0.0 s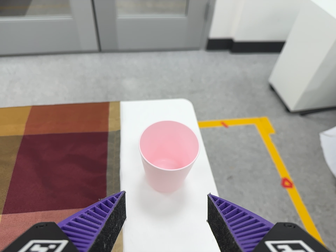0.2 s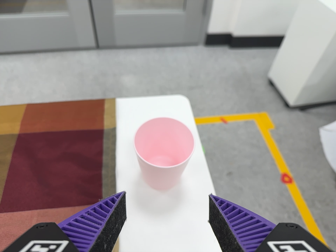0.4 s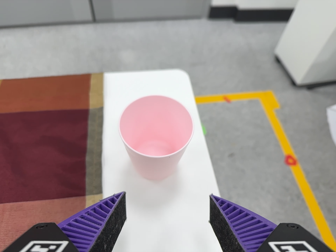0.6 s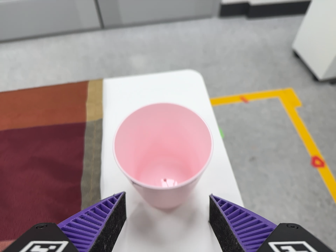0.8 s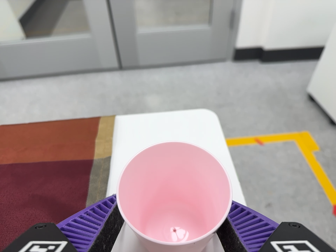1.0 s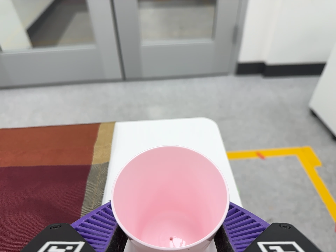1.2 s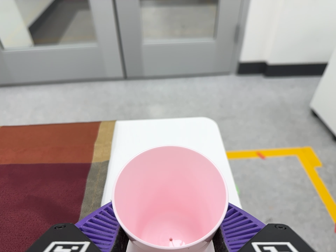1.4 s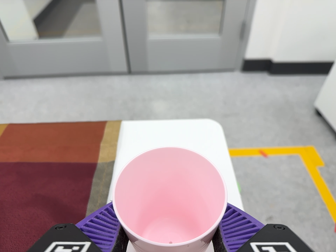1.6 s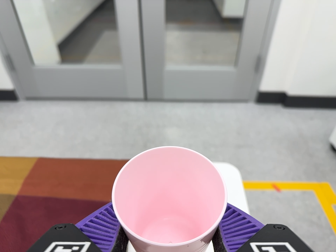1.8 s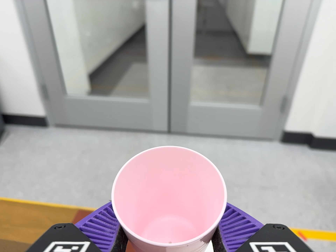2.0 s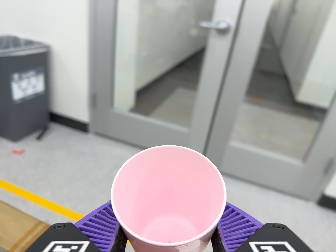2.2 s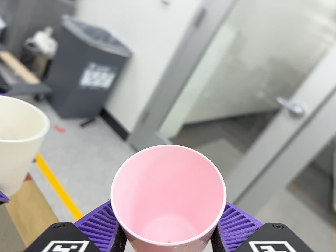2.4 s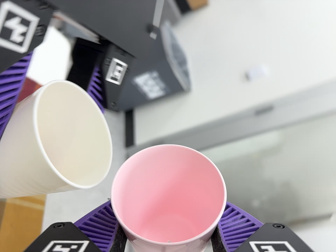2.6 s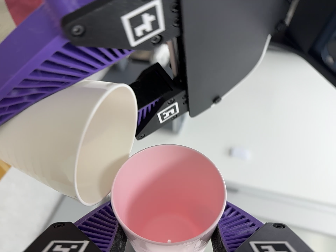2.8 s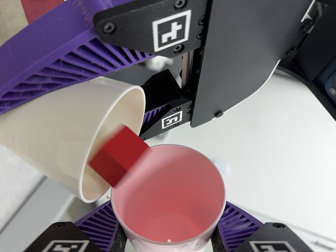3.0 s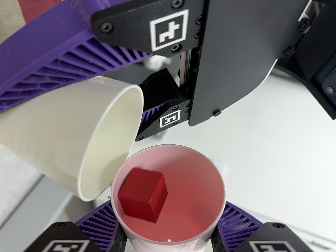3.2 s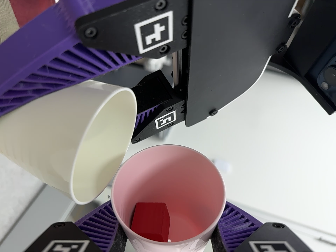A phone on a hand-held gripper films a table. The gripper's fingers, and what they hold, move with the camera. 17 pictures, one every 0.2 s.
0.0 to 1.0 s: The camera travels forward, about 14 cm, so what stands in front looms larger.
1.0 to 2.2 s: The camera pans to its left by about 20 degrees. It travels toward the top of its view and to its left, about 26 cm, so close, fixed things drift downward. Its aim tips toward the top of its view by about 20 degrees, and the scene shifts downward. It rolls about its line of sight by about 50 degrees, and the scene rotates clockwise.
2.2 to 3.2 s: The camera travels to its left, about 14 cm. Its aim tips toward the top of its view by about 15 degrees, and the scene shifts downward. It rolls about its line of sight by about 80 degrees, and the scene rotates clockwise.
The film runs backward here.
